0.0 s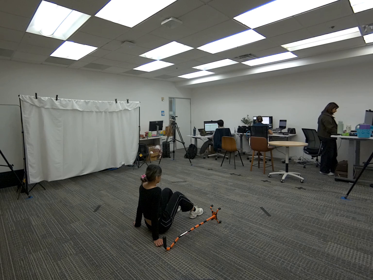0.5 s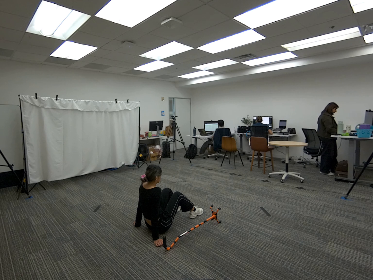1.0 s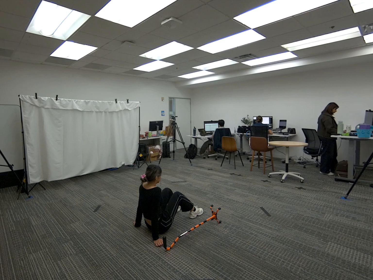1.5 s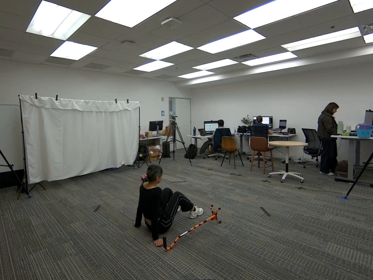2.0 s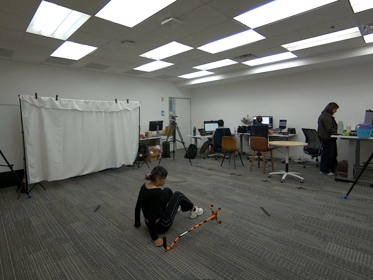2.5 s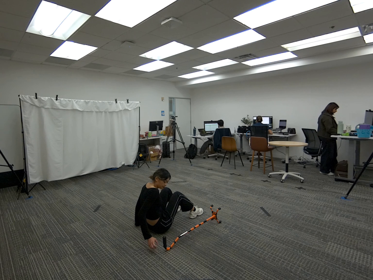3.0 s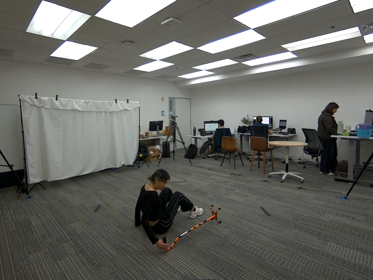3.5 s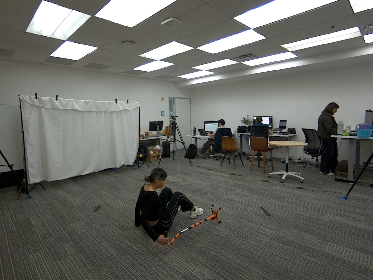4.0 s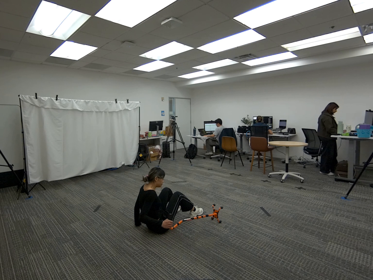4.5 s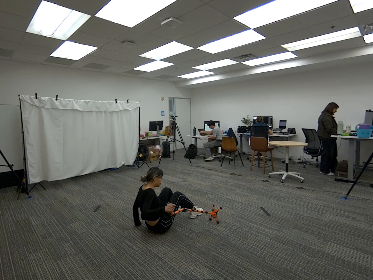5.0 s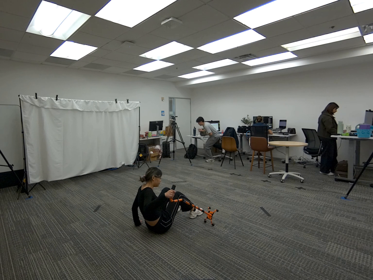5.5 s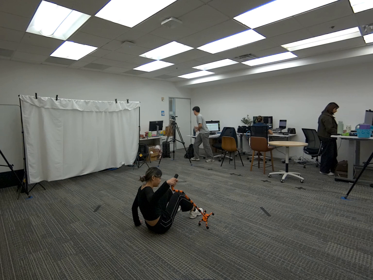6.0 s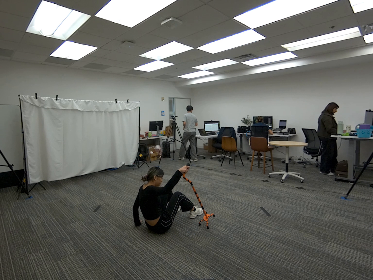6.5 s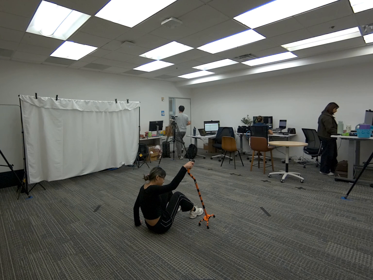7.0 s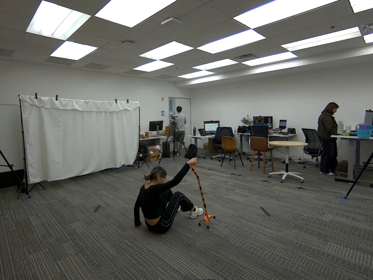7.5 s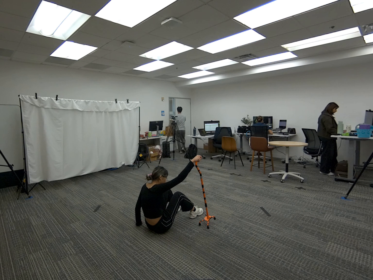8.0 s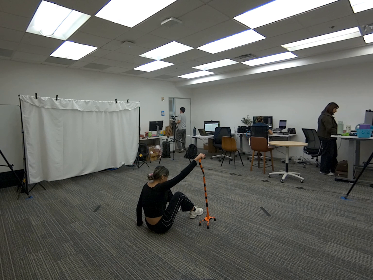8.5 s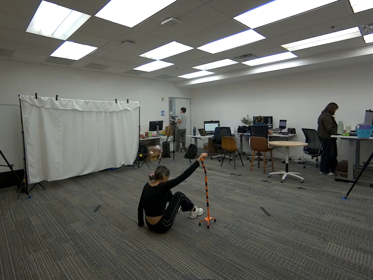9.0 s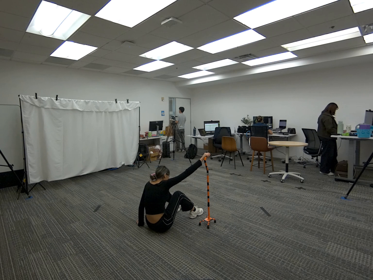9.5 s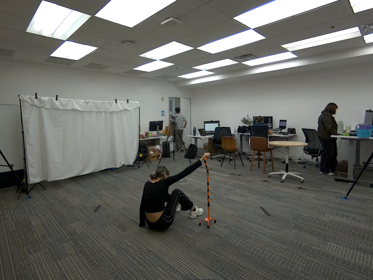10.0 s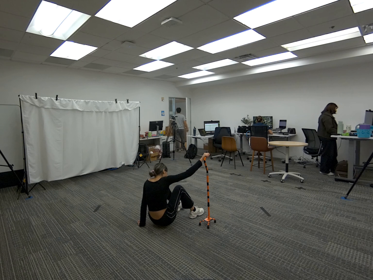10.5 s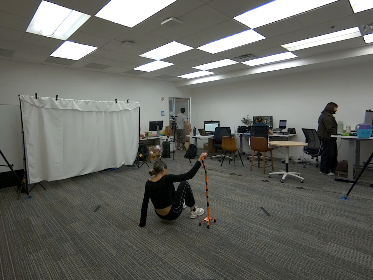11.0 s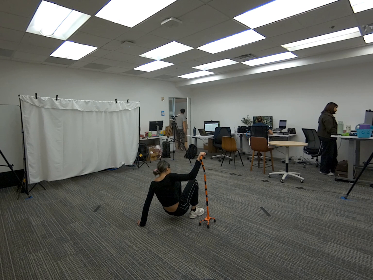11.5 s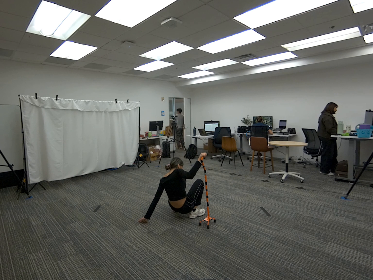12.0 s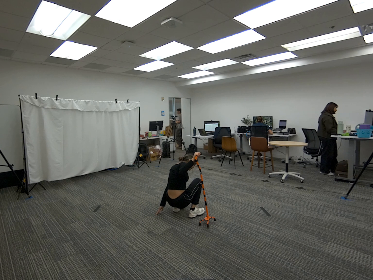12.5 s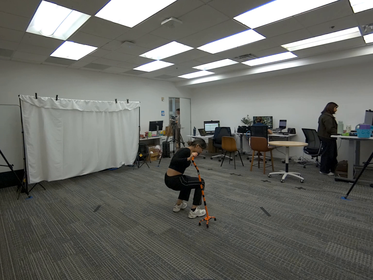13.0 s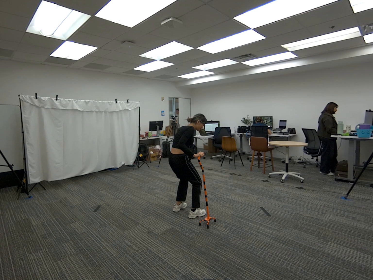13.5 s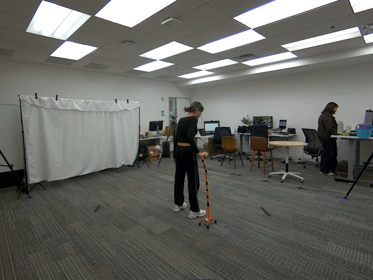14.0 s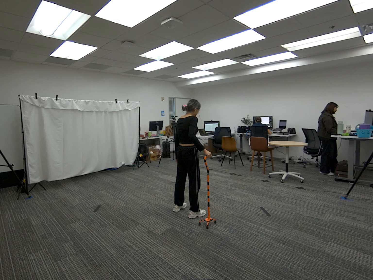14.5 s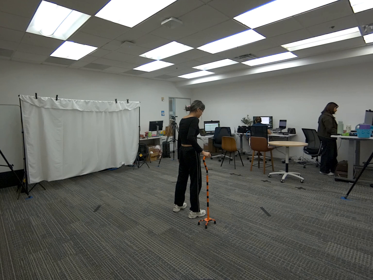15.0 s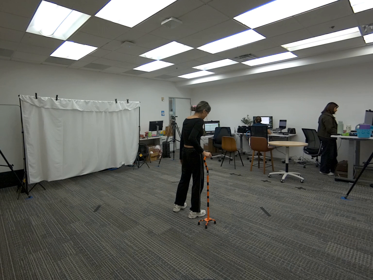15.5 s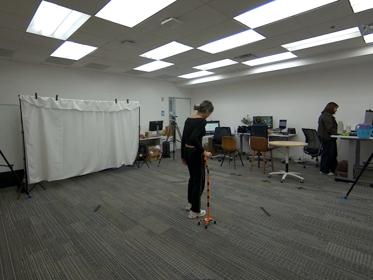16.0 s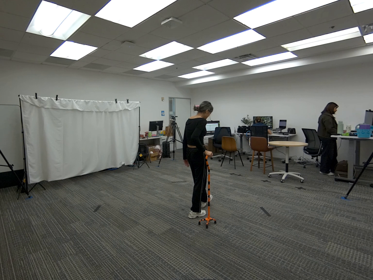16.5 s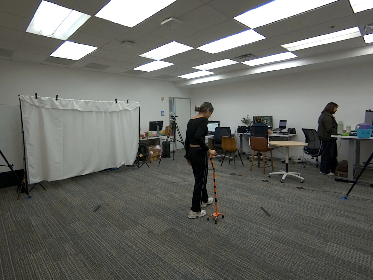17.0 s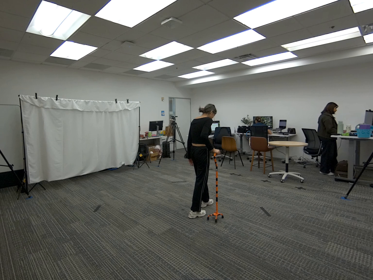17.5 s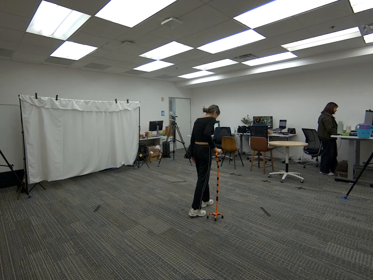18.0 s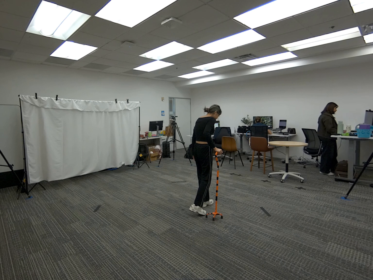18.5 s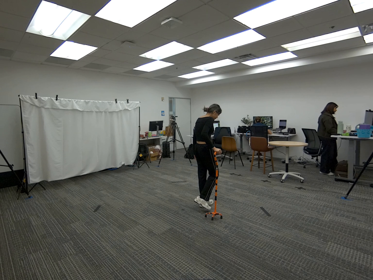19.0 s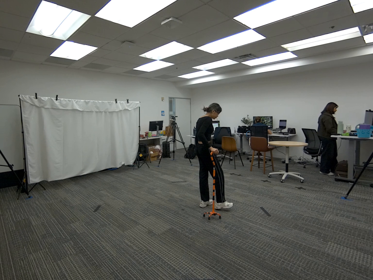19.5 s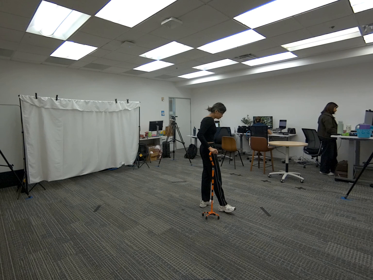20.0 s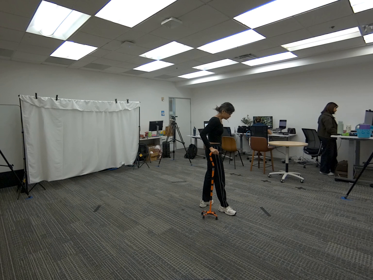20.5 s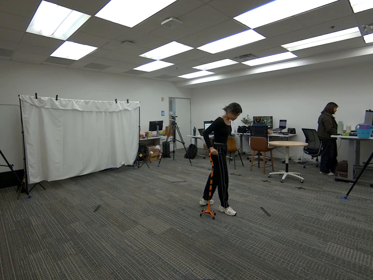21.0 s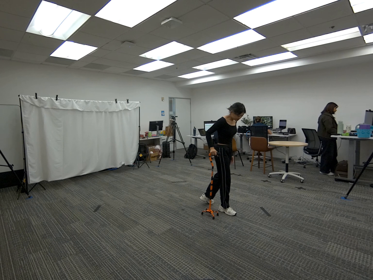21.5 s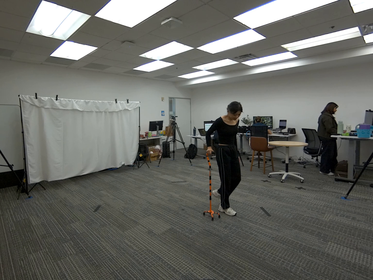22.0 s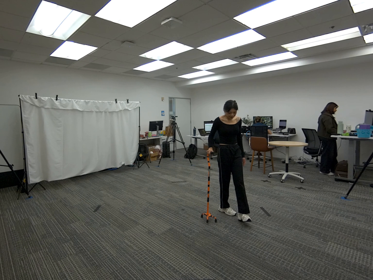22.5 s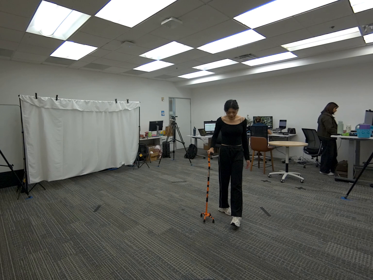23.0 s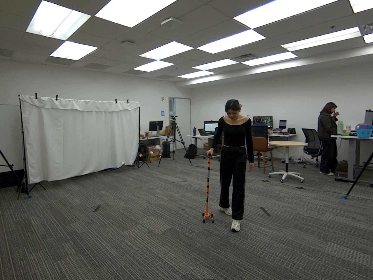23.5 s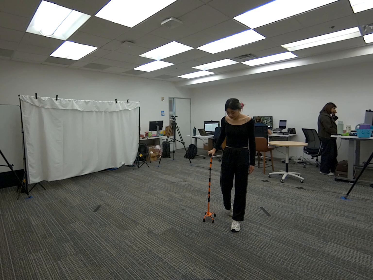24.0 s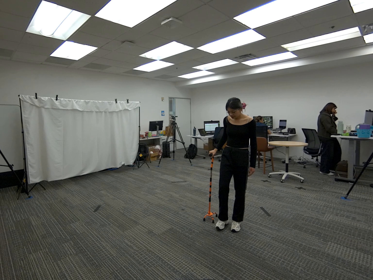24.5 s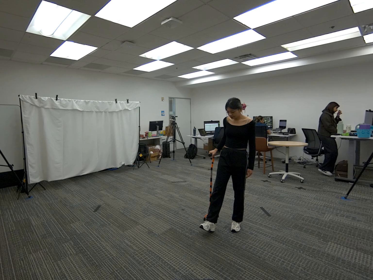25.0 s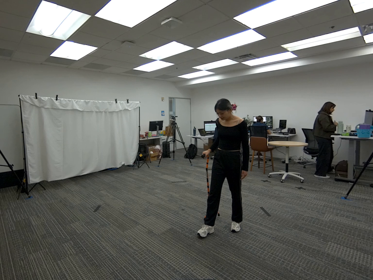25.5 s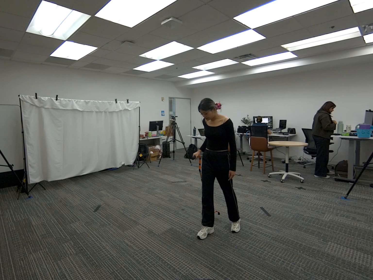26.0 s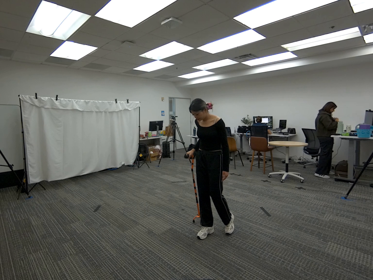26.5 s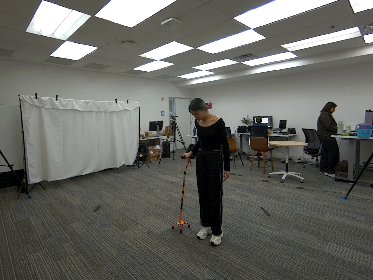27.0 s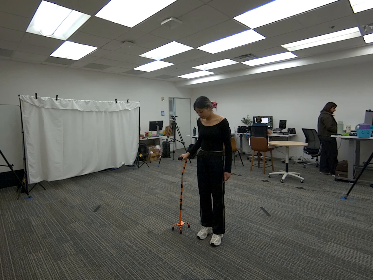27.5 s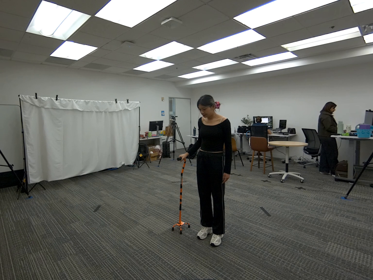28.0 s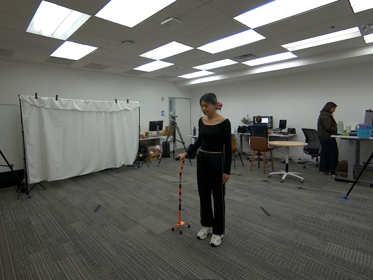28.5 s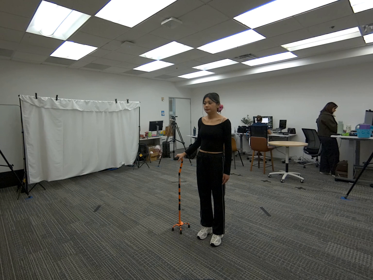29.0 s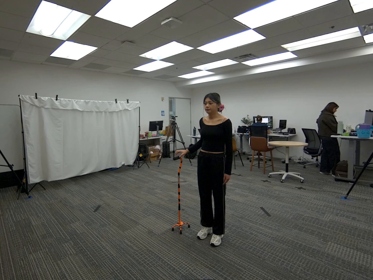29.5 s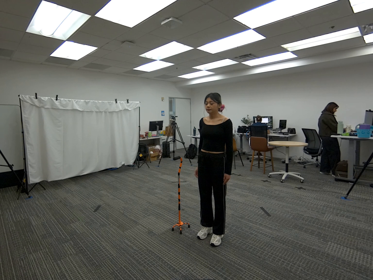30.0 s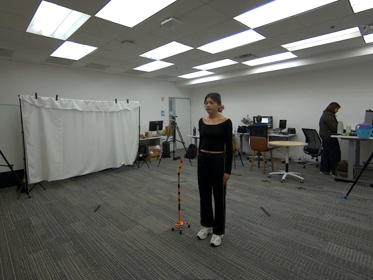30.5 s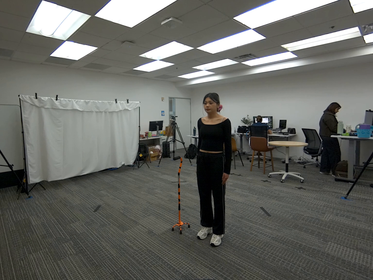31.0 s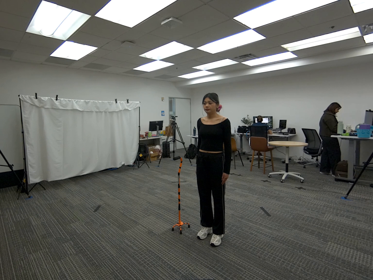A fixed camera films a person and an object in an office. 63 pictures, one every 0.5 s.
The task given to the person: Begin with sitting on the ground and pick up the cane and place it on the ground so that it is up right. Use the cane as support as you stand up. Take a few steps until the end of the sequence. Let go of the cane when complete.
